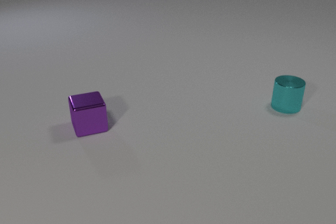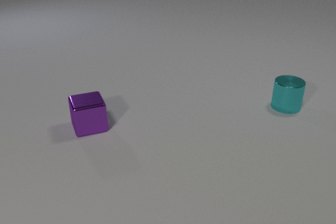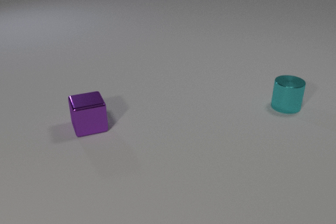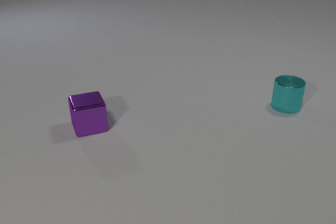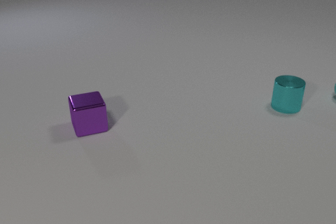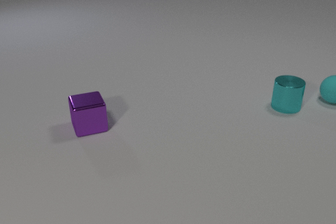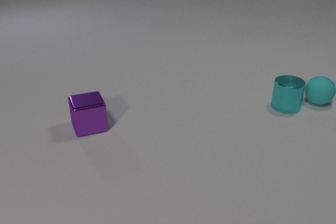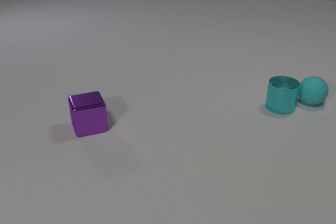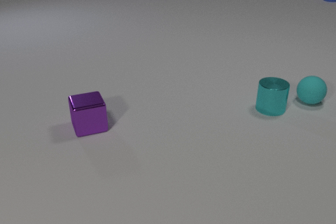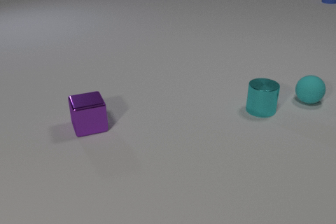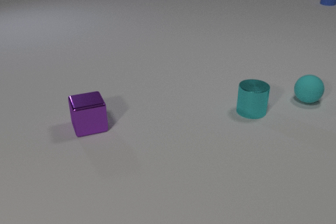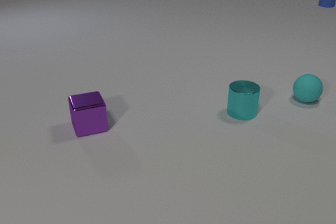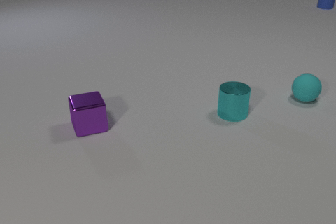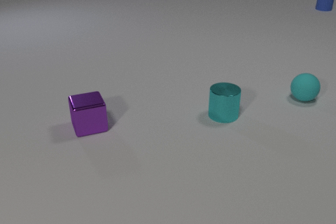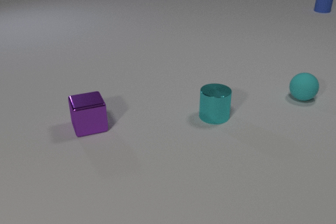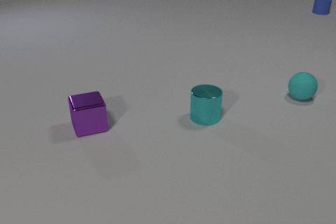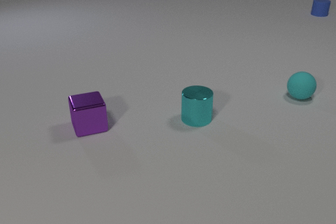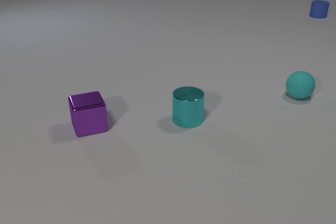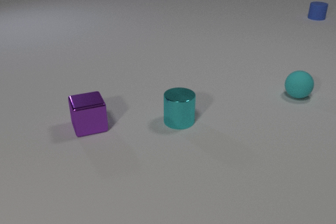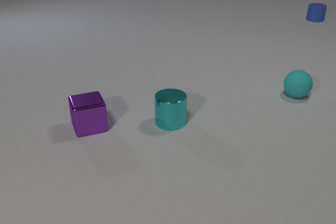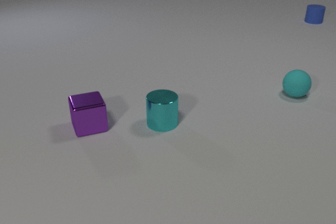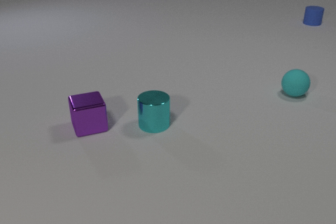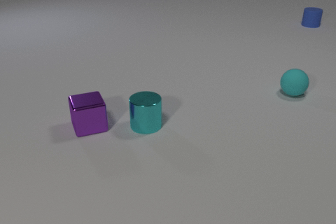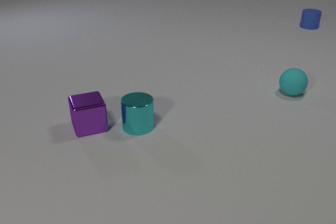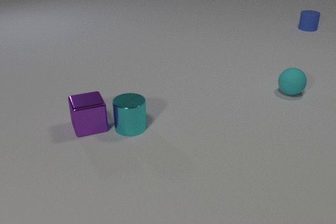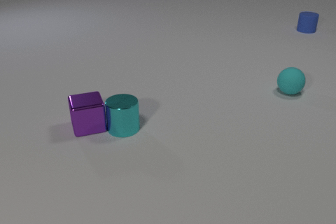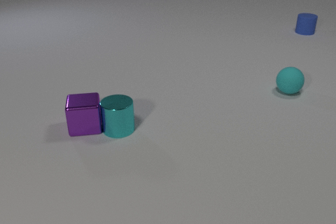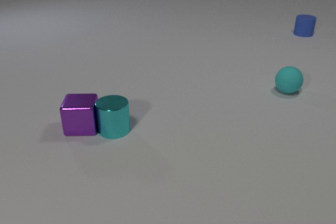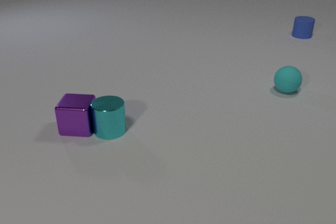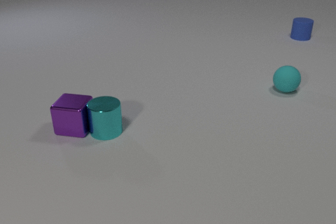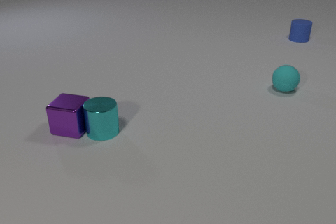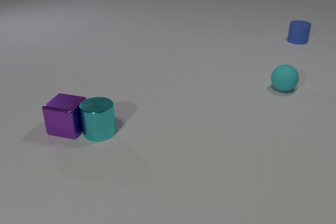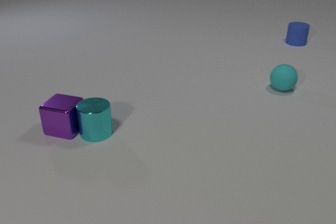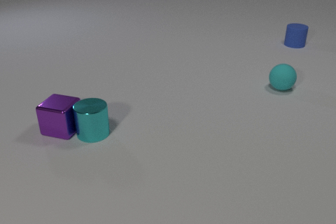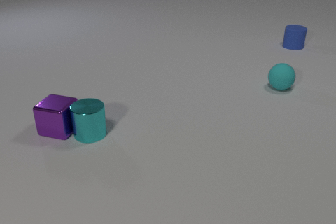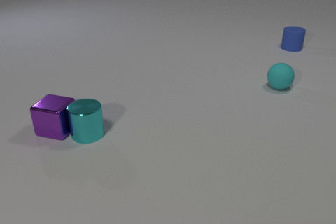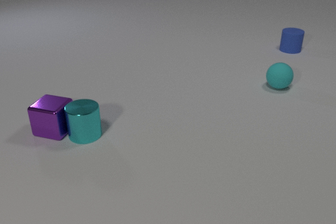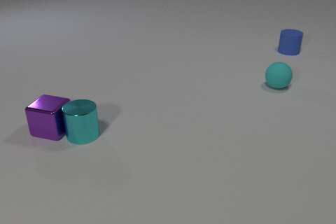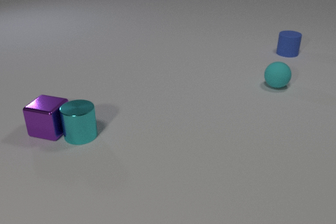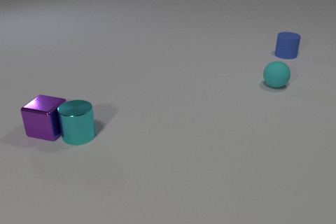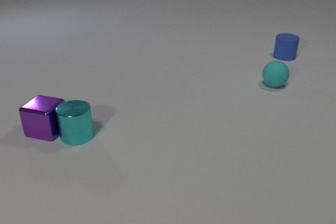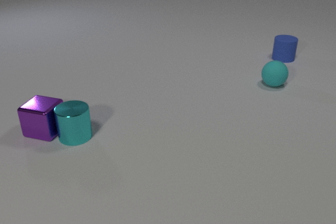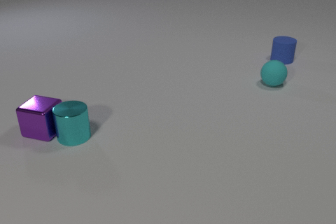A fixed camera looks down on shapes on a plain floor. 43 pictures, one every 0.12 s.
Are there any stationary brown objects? no.
What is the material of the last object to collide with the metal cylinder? metal.
Are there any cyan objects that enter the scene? yes.
0.00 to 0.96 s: The cyan rubber sphere comes in at the right edge, rolls to the left and toward the camera. The cyan metal cylinder slides to the left and toward the camera. The blue rubber cylinder comes in at the top edge, slides toward the camera. The cyan rubber sphere and the cyan metal cylinder collide.
0.96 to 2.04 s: The cyan rubber sphere rolls to the left and away from the camera. The cyan metal cylinder slides to the left and toward the camera. The blue rubber cylinder slides toward the camera.
2.04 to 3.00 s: The cyan rubber sphere rolls to the left and away from the camera. The cyan metal cylinder slides to the left. The blue rubber cylinder slides toward the camera. The cyan metal cylinder and the purple metal cube collide.
3.00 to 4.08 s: The cyan rubber sphere rolls to the left and away from the camera. The cyan metal cylinder slides to the left. The blue rubber cylinder slides toward the camera. The purple metal cube slides to the left, spins clockwise seen from above by about 30 degrees, its near face sliding to the left.
4.08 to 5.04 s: The cyan rubber sphere rolls to the left and away from the camera. The cyan metal cylinder slides to the left. The blue rubber cylinder slides toward the camera. The purple metal cube slides to the left.
